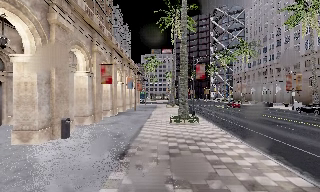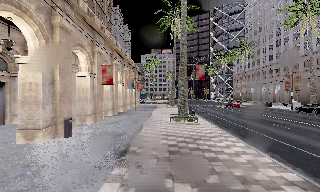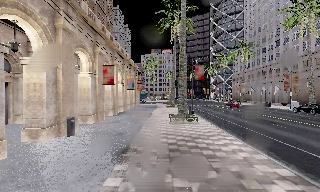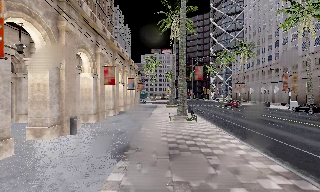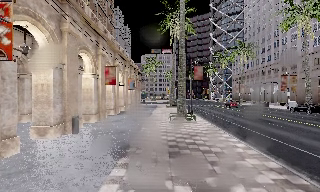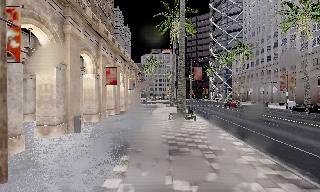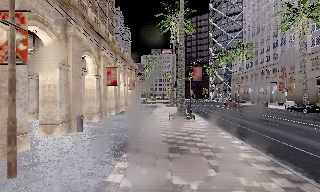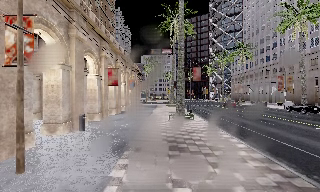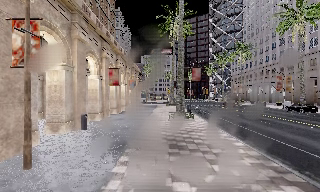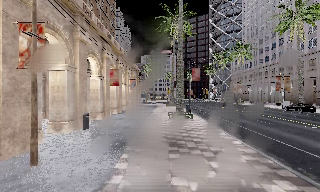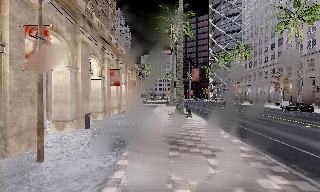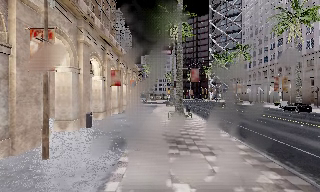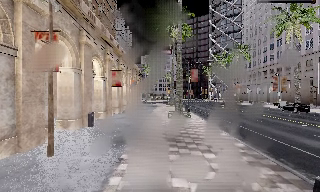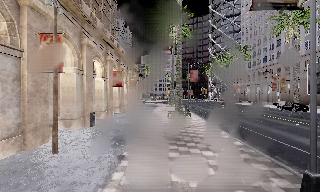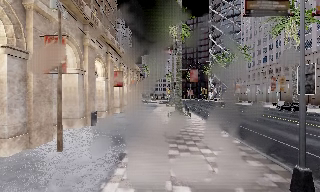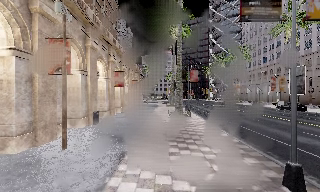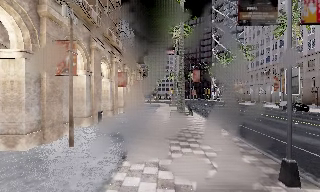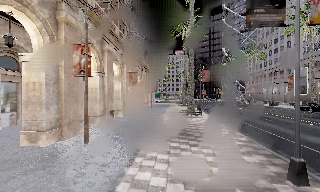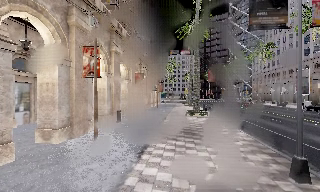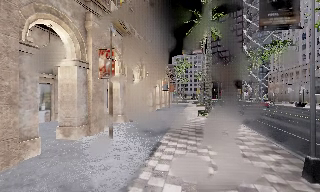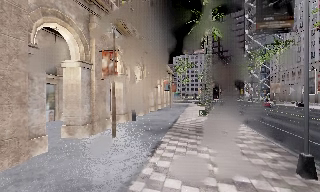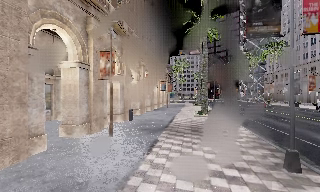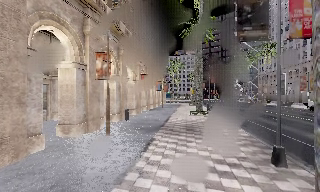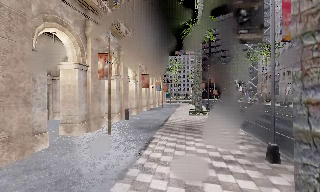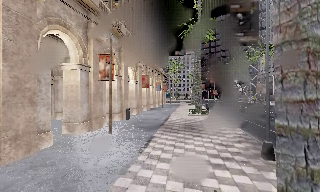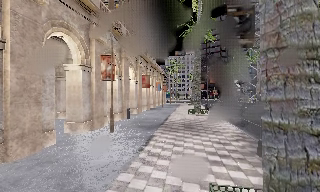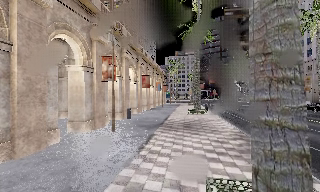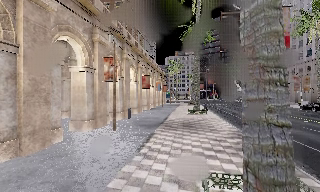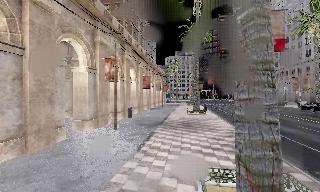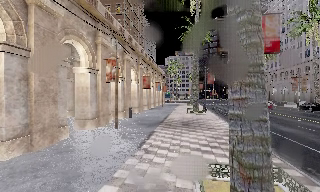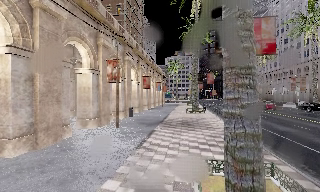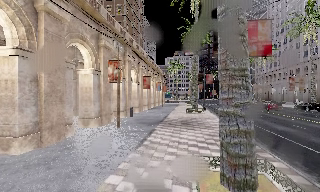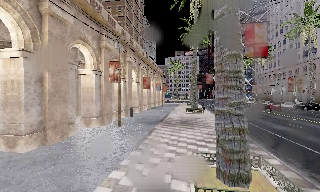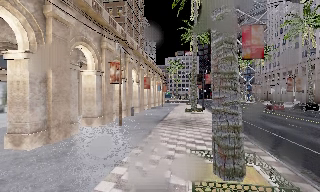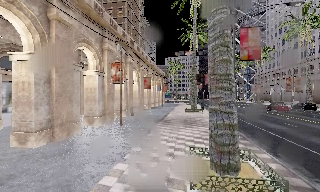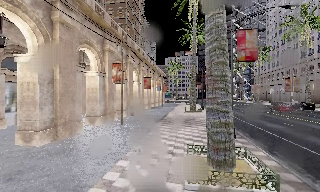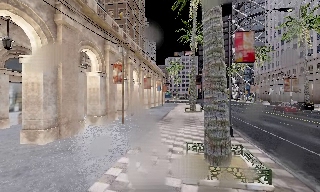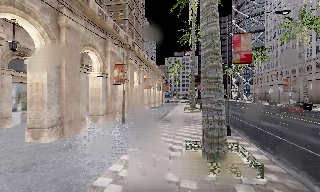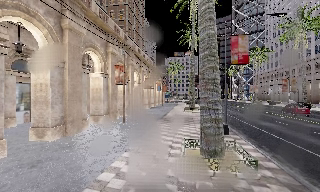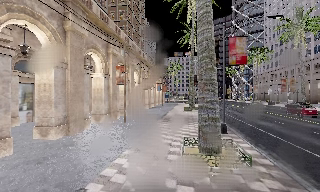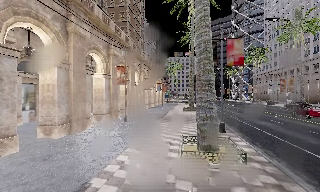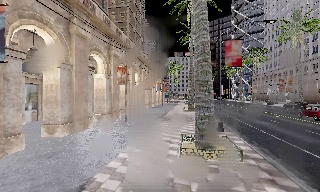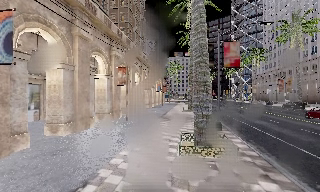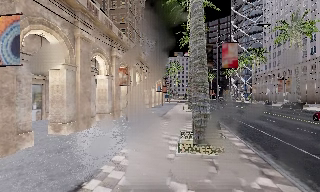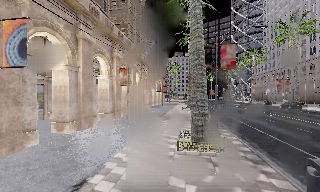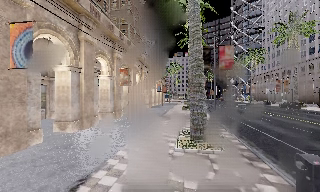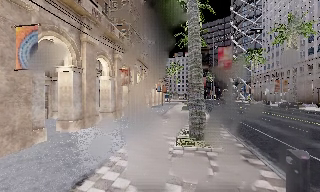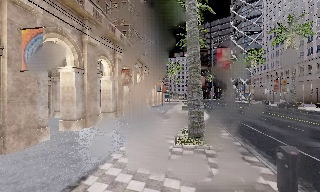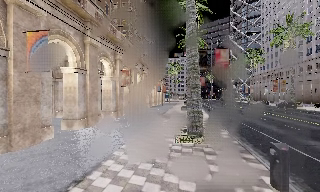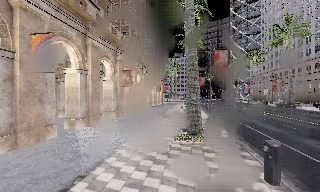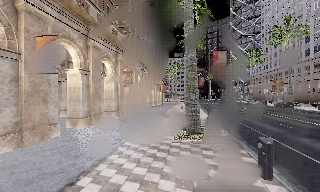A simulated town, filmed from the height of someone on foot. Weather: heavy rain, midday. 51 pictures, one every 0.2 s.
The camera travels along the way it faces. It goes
backward.
0.0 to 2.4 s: The camera travels backward, about 3.5 m, so what stands in front gets smaller.
2.4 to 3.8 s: The scene slides to the right, as the camera pans about 10 degrees to its left. It travels backward, about 2 m, so what stands in front gets smaller.
3.8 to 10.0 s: The camera travels backward, about 9 m, so what stands in front gets smaller.
The film runs backward here.
